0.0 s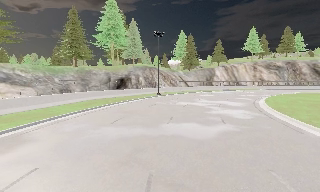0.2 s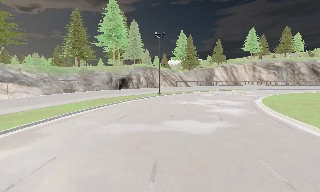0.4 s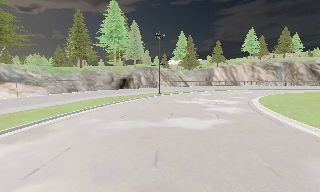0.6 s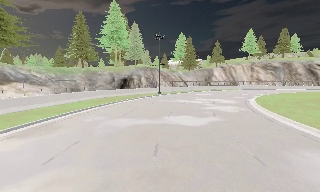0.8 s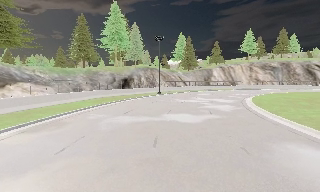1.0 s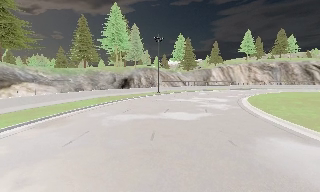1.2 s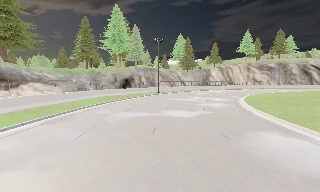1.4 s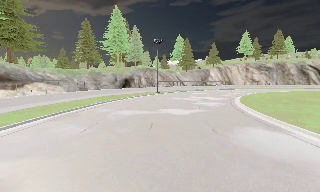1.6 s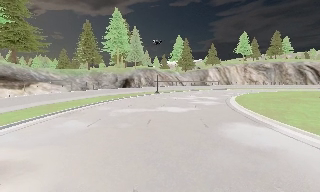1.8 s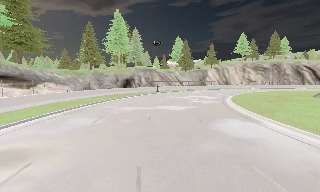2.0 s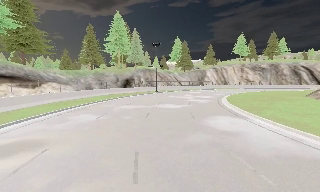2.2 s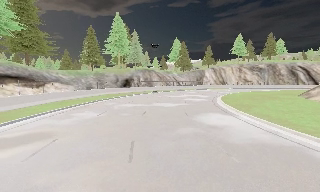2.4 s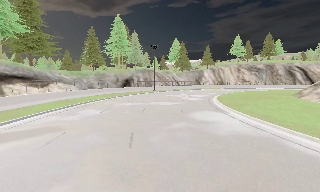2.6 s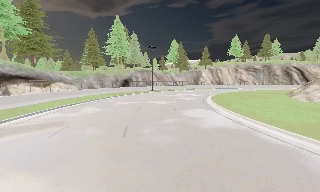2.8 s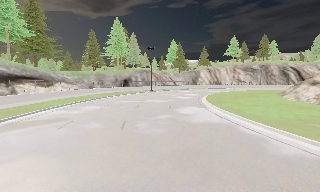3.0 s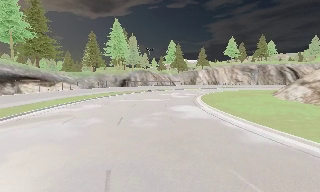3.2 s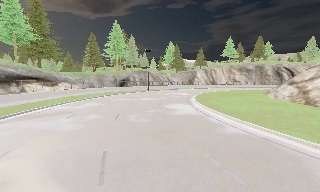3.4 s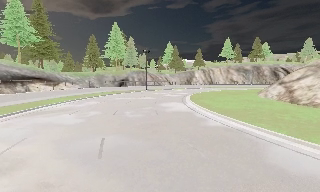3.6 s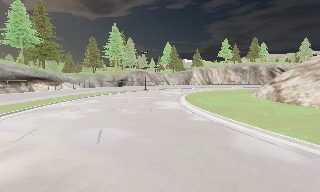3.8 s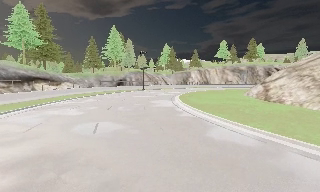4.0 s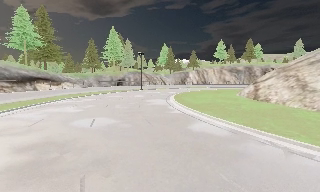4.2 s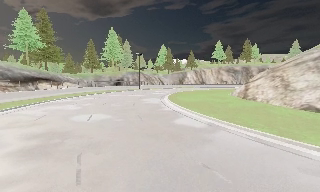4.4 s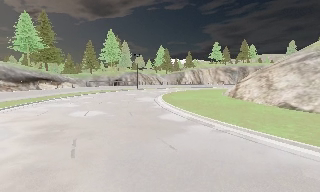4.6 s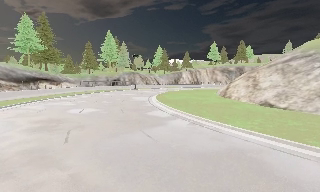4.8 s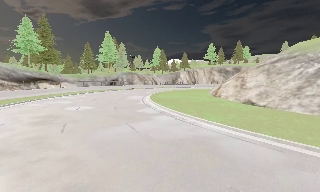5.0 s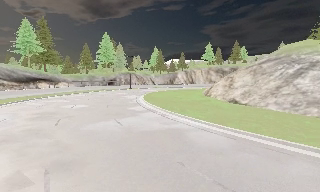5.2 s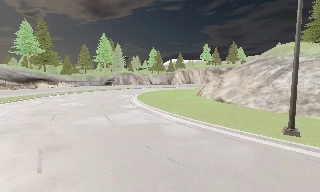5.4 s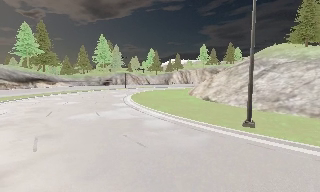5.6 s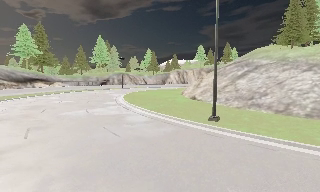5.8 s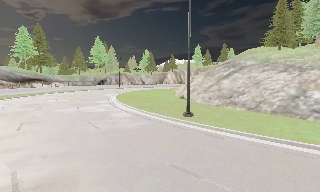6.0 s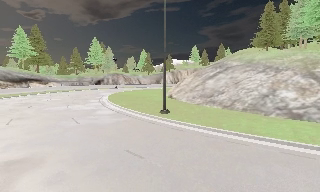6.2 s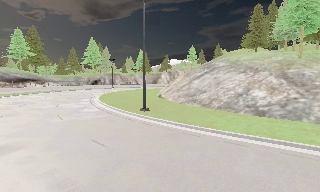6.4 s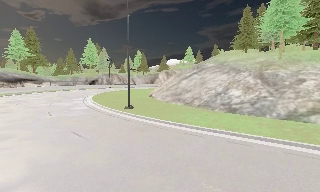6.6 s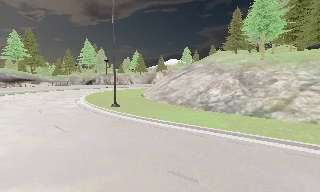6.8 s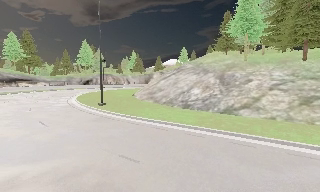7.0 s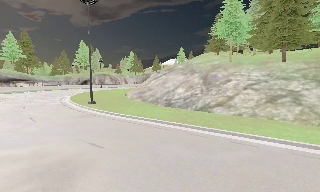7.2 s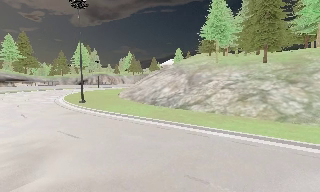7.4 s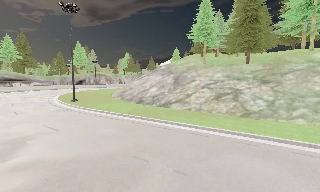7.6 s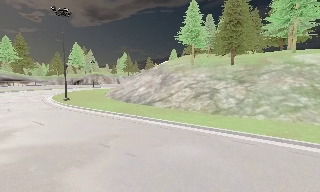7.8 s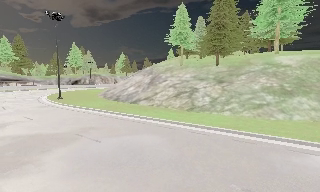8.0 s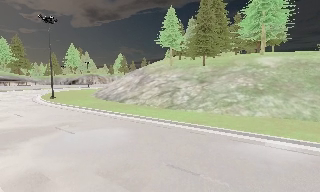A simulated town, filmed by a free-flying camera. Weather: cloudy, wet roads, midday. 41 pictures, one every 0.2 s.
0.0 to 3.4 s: The camera travels backward, about 18 m, so what stands in front gets smaller. It gains speed.
3.4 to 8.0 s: The camera travels to its right and backward, about 40 m, so close, fixed things drift to the left.
The film runs backward here.
